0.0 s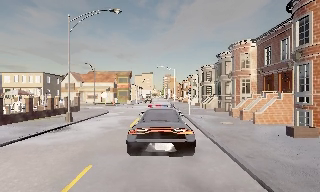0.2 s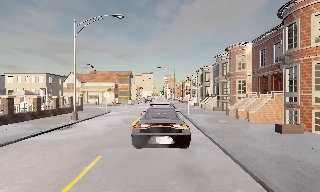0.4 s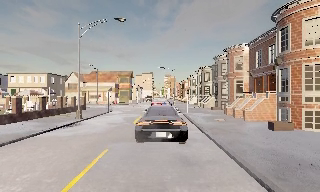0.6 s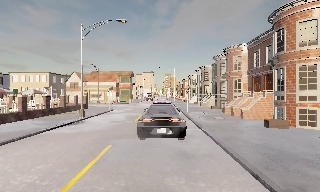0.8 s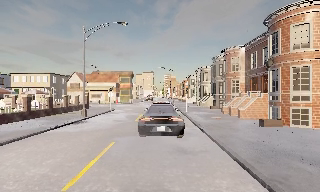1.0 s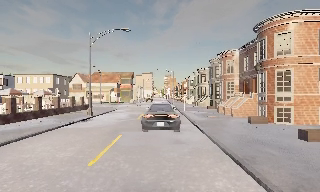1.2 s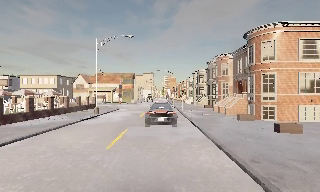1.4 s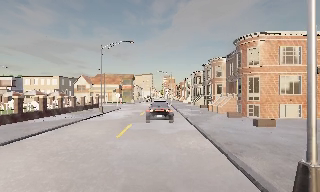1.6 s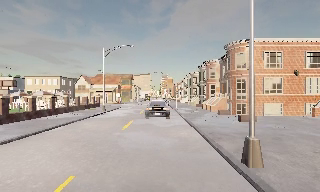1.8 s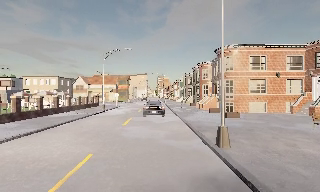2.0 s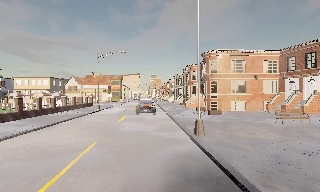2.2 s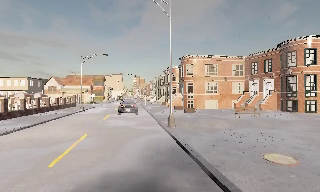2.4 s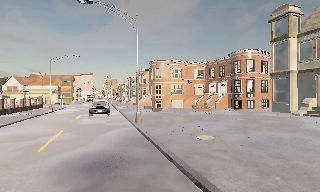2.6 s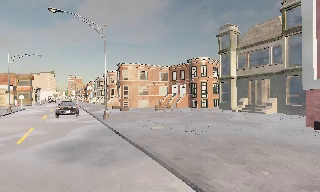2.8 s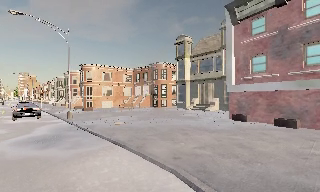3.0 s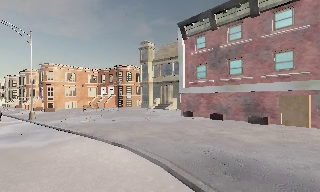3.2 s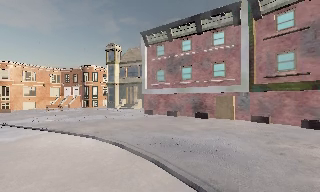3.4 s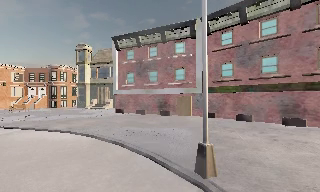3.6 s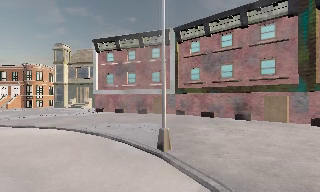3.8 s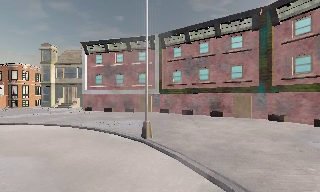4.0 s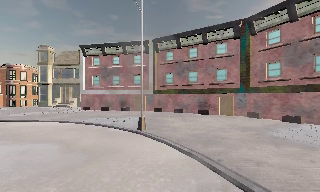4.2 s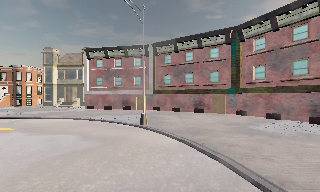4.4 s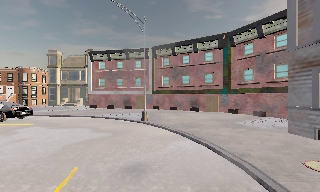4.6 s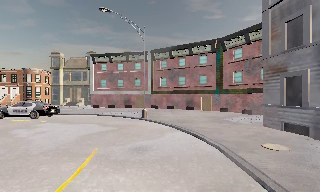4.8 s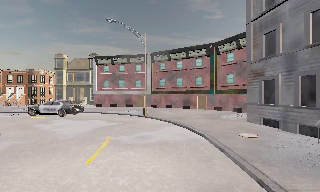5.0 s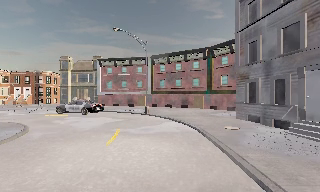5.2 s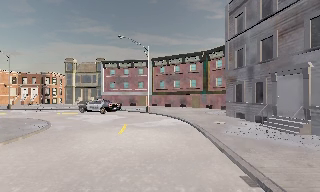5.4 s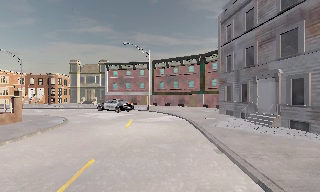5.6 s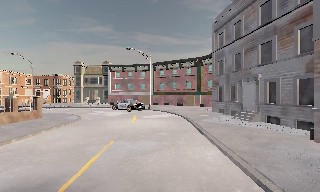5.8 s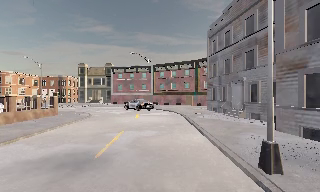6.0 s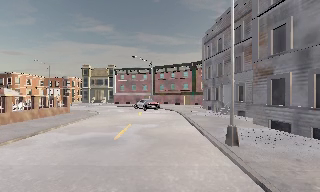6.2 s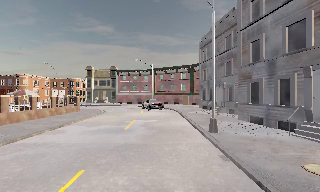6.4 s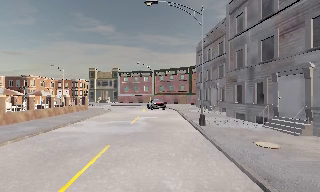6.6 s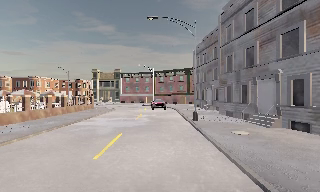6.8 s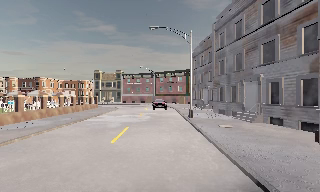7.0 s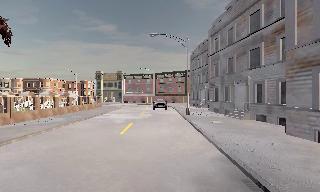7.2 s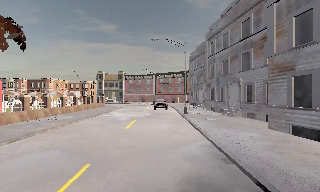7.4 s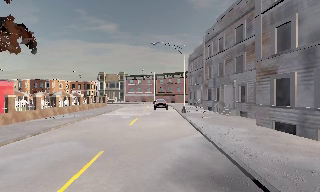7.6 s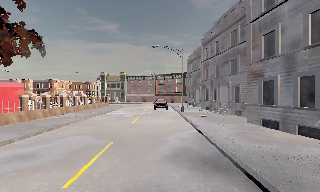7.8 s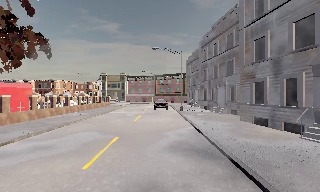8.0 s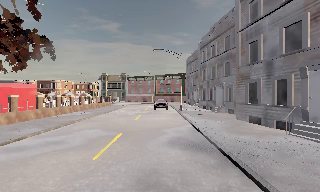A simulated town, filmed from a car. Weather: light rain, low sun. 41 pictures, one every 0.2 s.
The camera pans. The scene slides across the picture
to the left.
The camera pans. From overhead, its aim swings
clockwise.
0.0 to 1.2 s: The camera travels backward, about 4.5 m, so what stands in front gets smaller. It gains speed.
1.2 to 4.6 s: The camera pans to its right, which is clockwise from overhead, by about 90 degrees. It travels backward, about 30 m.
4.6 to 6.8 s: The camera travels backward, about 20 m, so what stands in front gets smaller.
6.8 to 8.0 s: The camera travels backward, about 6 m, so what stands in front gets smaller. It loses speed.
The film runs backward here.
